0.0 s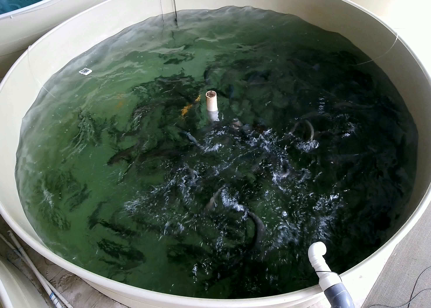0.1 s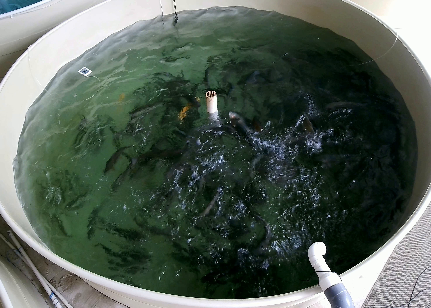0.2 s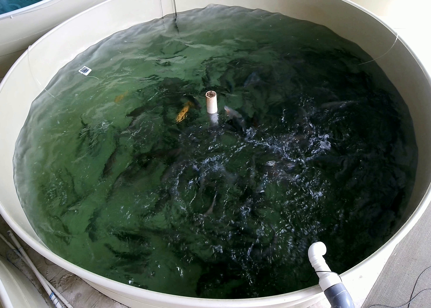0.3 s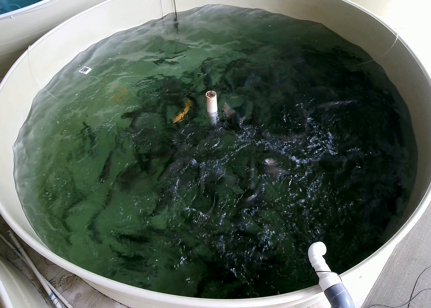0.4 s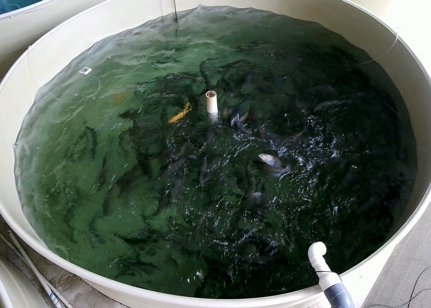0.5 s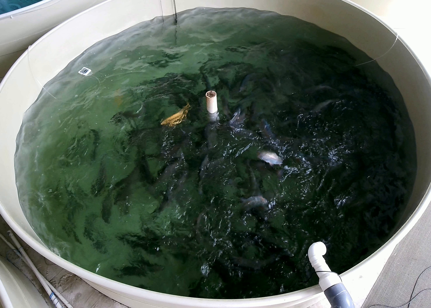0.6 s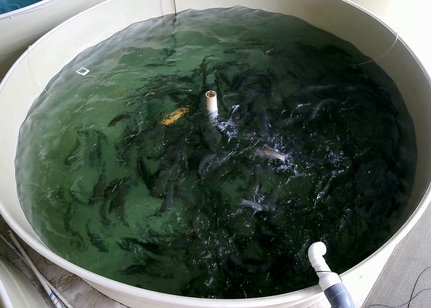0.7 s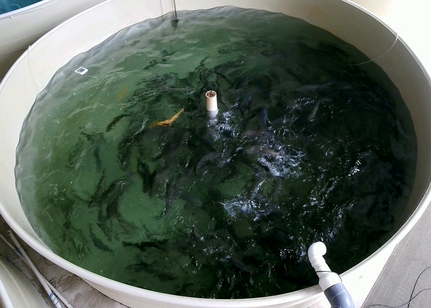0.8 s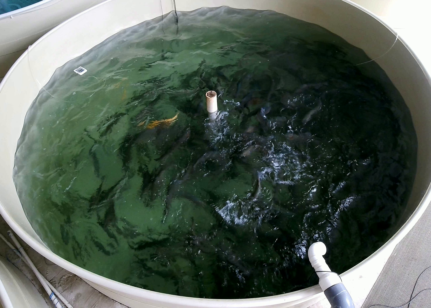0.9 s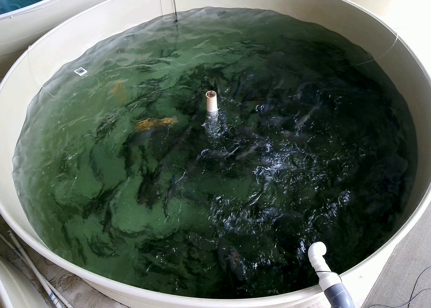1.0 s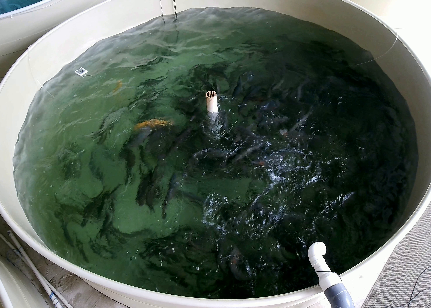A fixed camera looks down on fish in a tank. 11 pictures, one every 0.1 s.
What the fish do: Strong feeding.
